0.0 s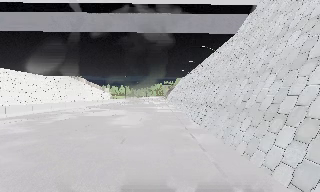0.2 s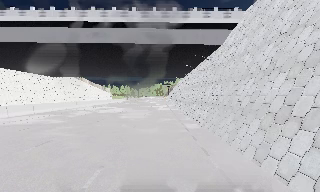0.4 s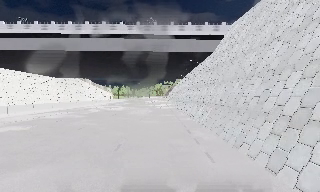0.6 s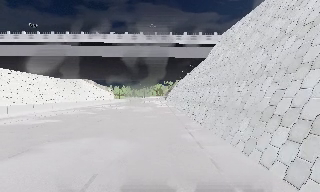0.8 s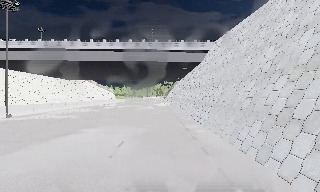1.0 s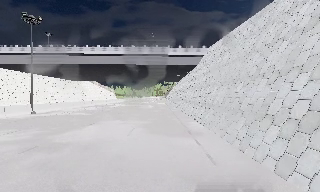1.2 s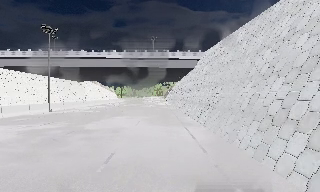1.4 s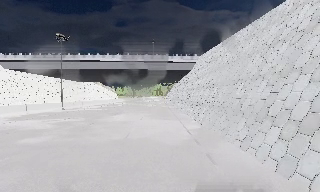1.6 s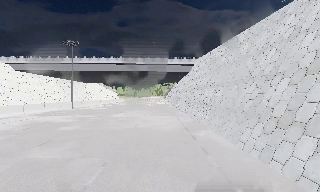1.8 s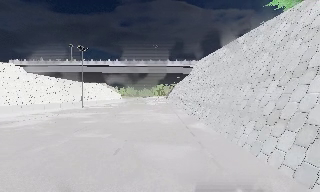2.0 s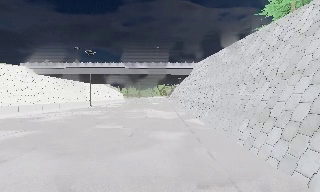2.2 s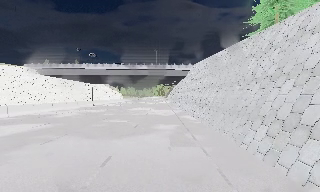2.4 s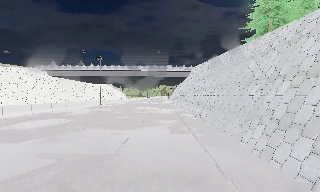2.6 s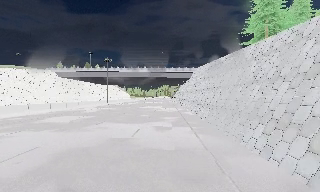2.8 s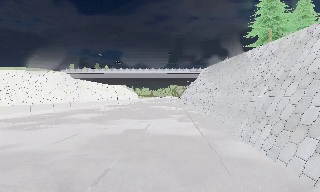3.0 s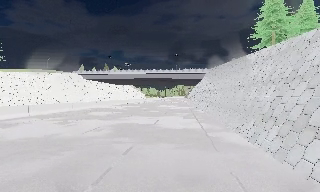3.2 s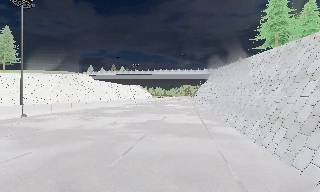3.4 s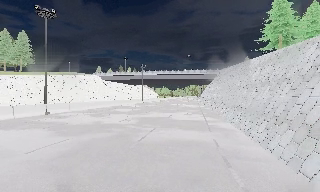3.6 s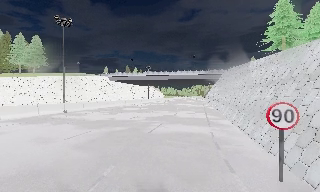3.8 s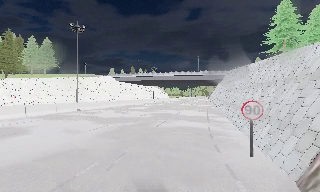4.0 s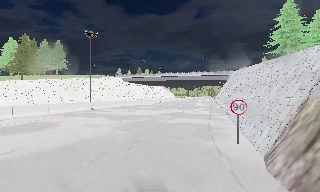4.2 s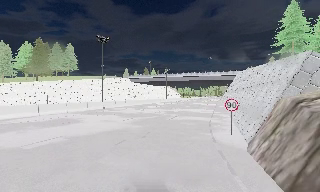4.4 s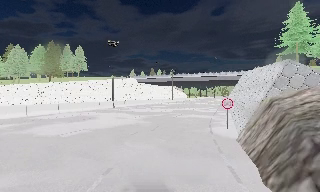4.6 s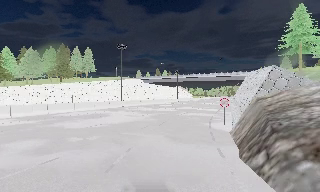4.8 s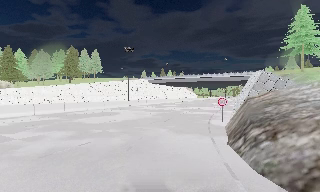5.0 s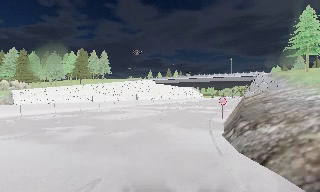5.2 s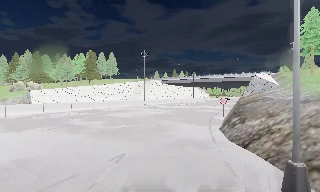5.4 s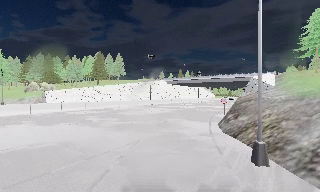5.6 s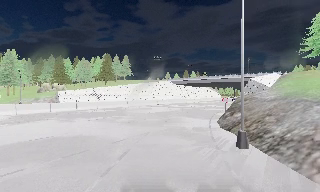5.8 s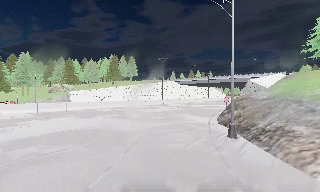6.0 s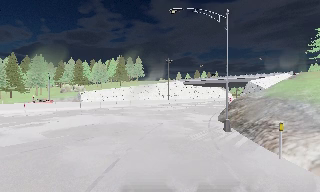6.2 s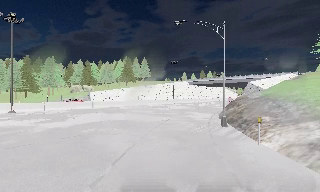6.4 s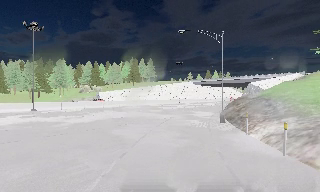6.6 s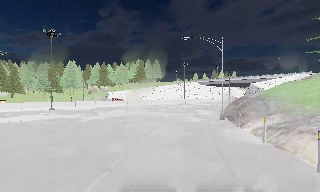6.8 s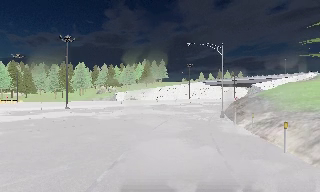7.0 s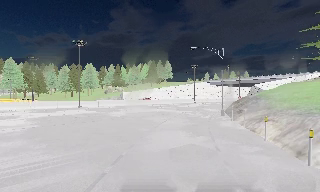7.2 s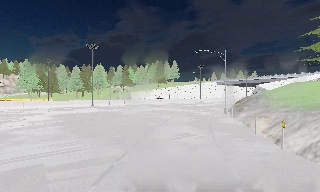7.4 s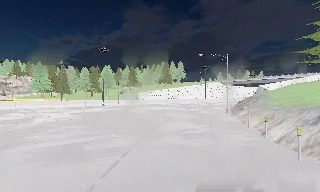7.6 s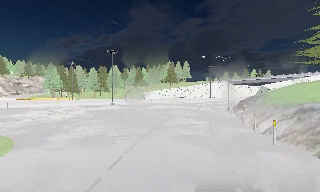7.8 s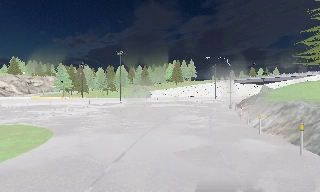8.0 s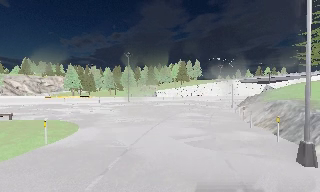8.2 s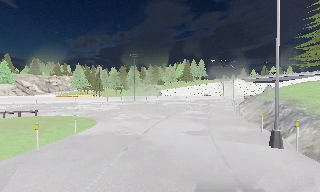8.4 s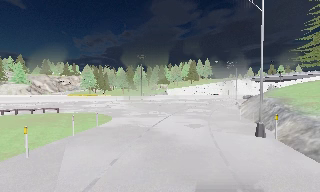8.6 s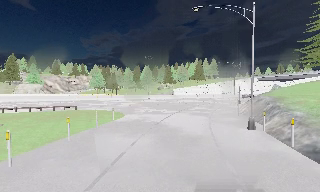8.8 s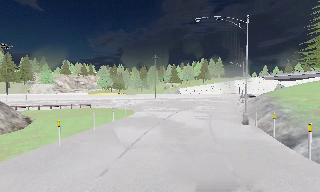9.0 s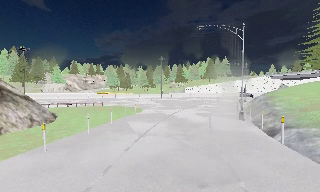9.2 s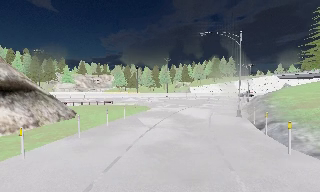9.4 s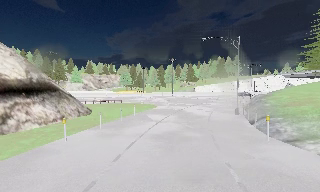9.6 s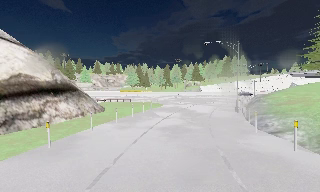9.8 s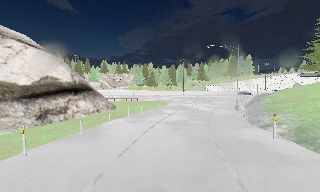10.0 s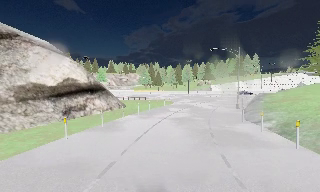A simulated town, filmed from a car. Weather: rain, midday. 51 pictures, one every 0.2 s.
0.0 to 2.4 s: The camera travels backward, about 35 m, so what stands in front gets smaller.
2.4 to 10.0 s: The camera pans to its left, which is counterclockwise from overhead, by about 80 degrees. It travels backward, about 65 m.
The film runs backward here.
